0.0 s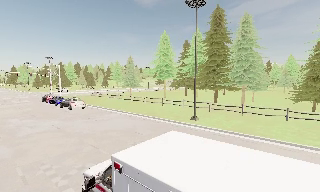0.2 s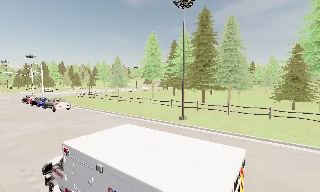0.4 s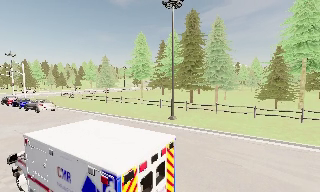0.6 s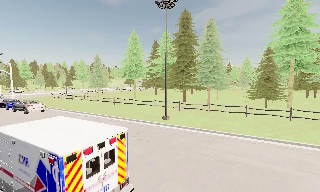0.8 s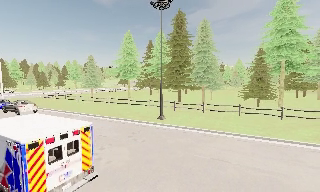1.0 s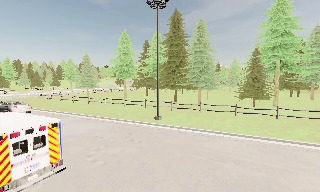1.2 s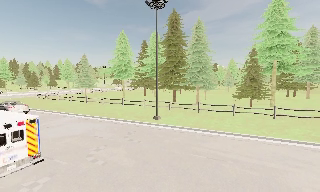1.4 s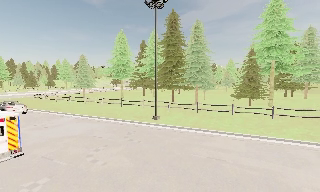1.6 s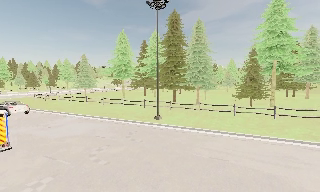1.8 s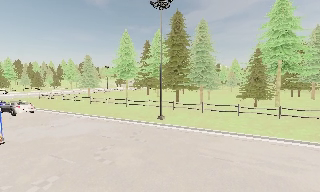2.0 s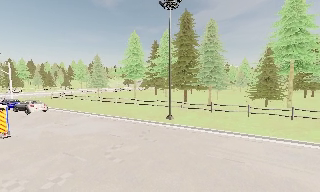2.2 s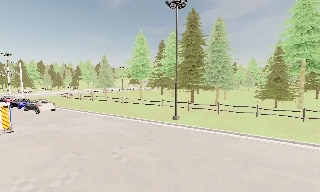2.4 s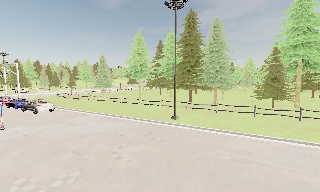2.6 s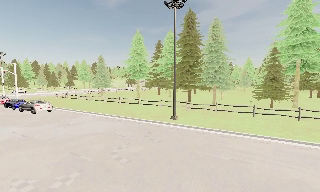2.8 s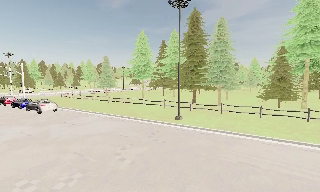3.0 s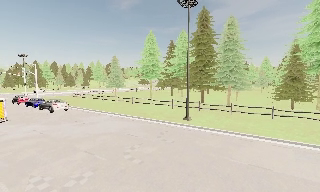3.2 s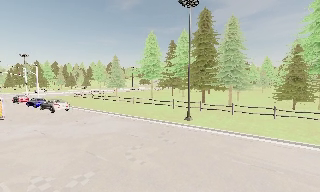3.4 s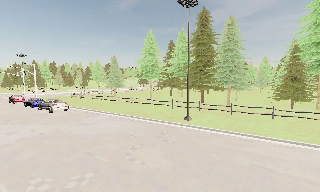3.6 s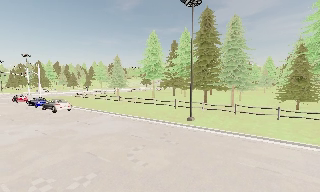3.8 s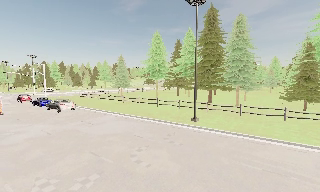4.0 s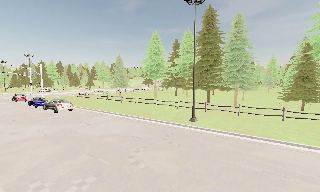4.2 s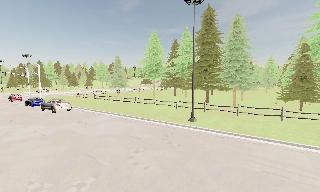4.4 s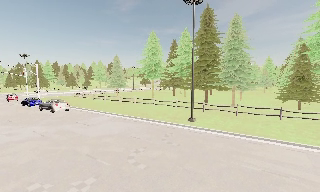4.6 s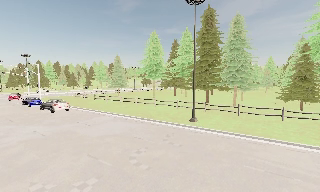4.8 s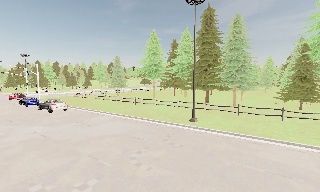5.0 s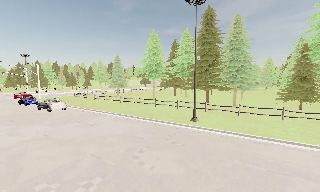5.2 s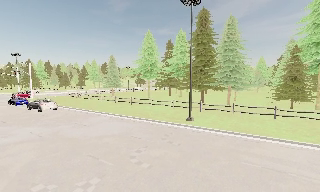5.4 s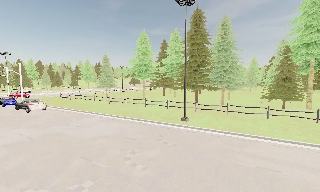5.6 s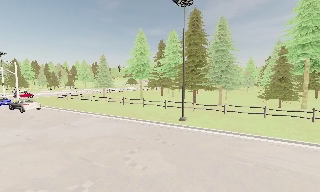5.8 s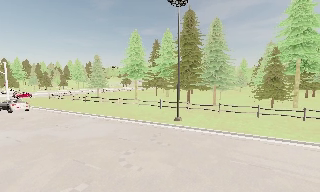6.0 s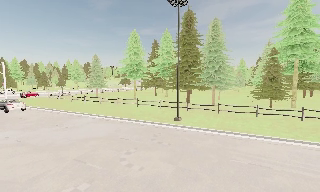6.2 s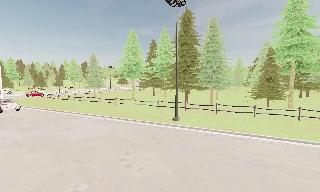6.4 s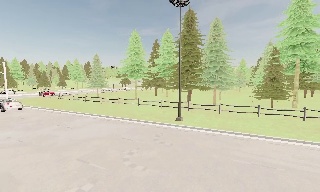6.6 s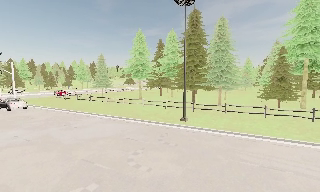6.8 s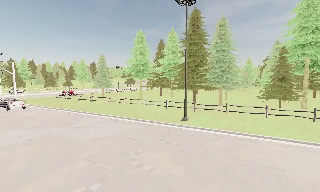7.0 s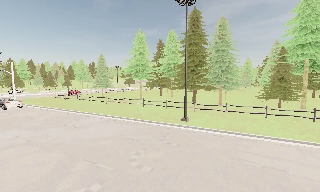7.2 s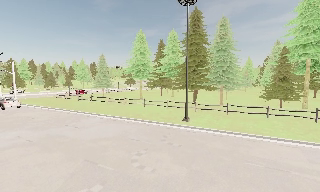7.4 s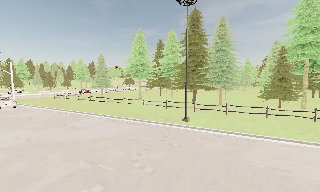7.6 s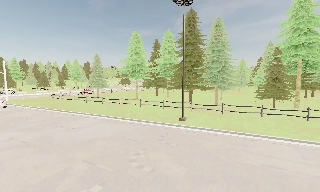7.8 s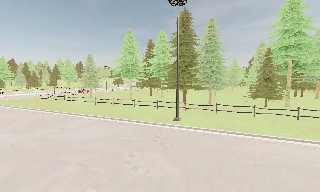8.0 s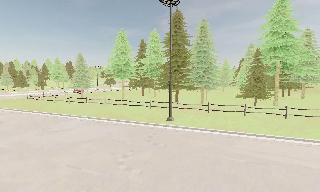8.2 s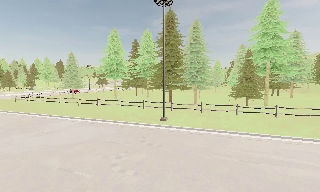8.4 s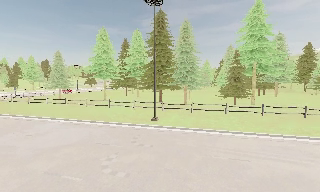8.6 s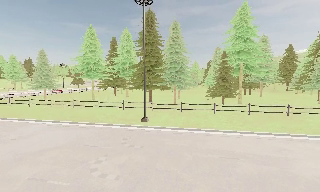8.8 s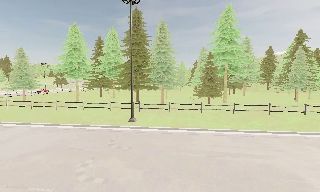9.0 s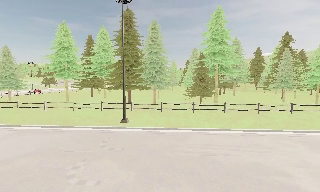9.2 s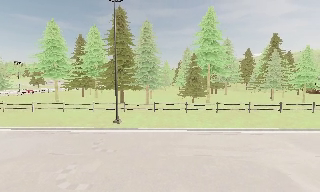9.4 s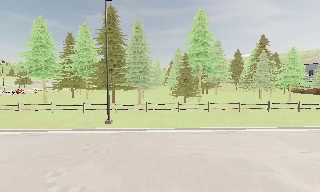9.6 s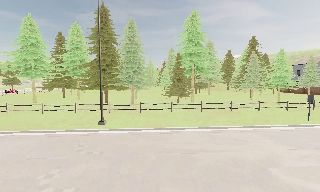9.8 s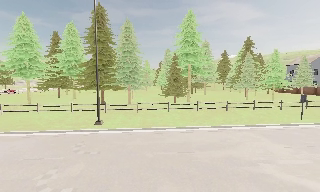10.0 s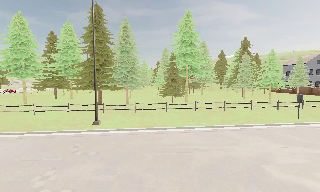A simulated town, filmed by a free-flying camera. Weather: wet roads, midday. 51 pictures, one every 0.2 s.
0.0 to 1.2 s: The scene slides to the left, as the camera pans about 15 degrees to its right.
1.2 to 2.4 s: The camera travels to its left, about 0.5 m, so close, fixed things drift to the right.
2.4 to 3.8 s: The camera travels forward, about 0.5 m, so what stands in front looms larger.
3.8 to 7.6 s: The camera travels to its left, about 1.5 m.
7.6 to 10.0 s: The camera swings to its right by about 35 degrees, and the scene slides to the left. It travels to its left, about 1 m.
The film runs forward here.
